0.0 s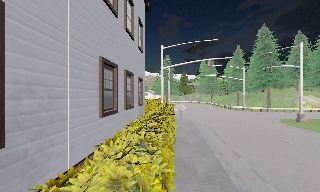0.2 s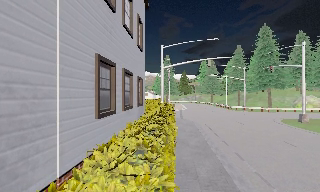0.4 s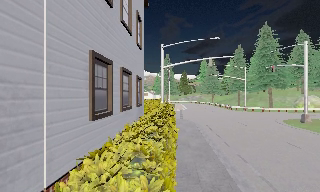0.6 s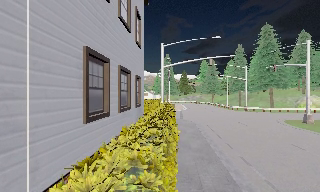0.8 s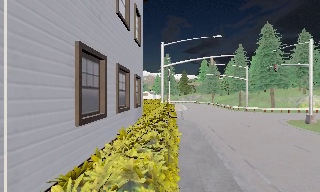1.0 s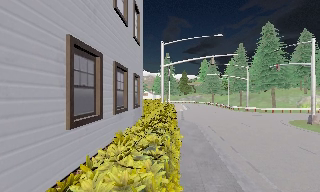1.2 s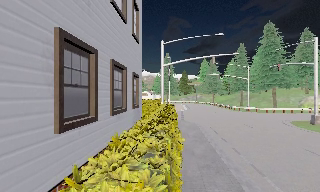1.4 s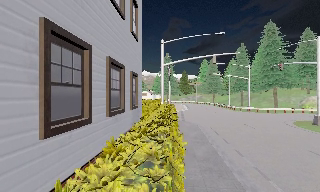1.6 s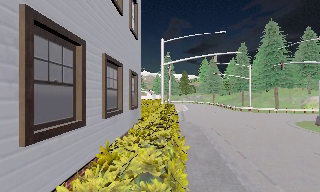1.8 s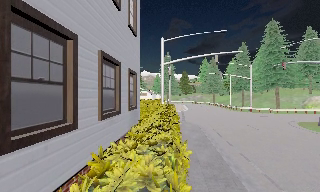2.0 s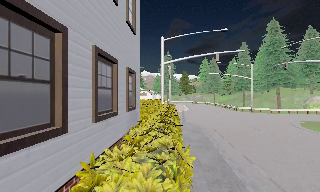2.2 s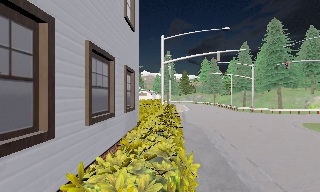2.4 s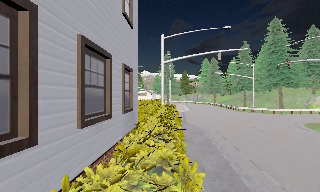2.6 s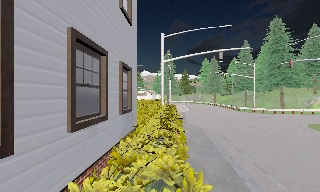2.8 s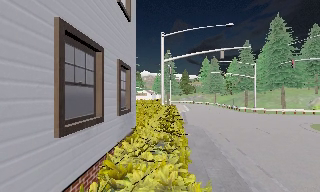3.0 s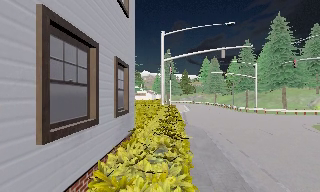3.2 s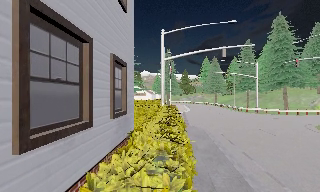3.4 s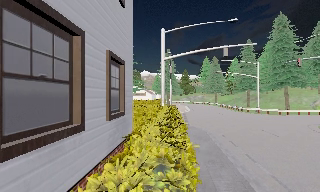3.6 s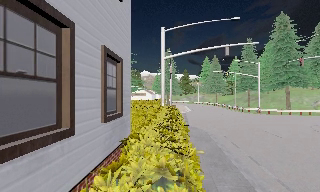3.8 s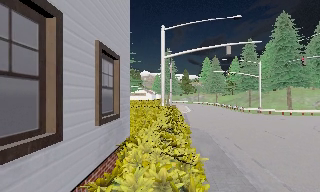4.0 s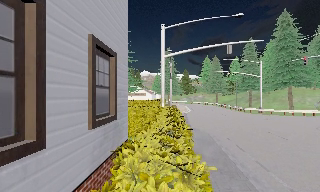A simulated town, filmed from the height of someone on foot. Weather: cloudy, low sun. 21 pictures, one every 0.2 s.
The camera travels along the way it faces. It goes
forward.
0.0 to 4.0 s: The camera travels forward, about 5 m, so what stands in front looms larger.
The film runs forward here.
